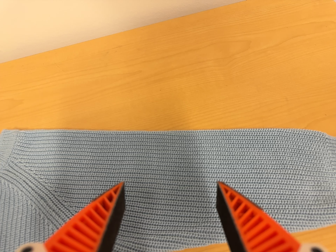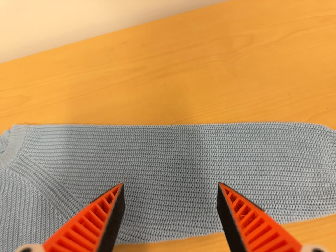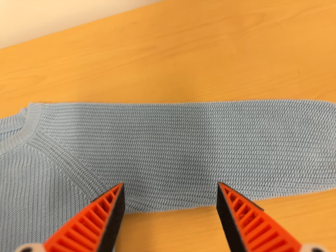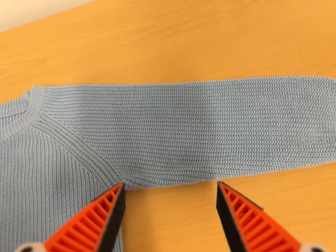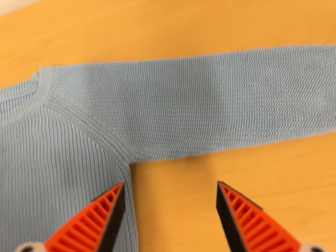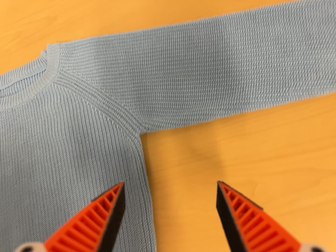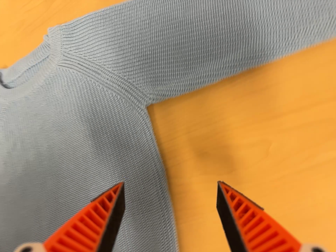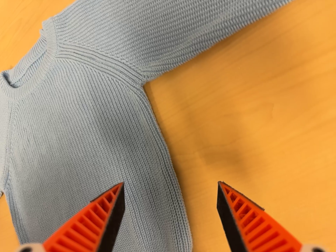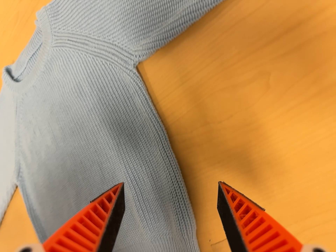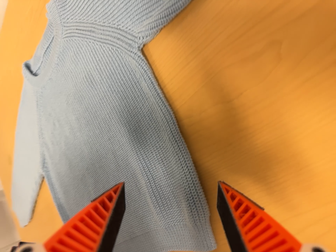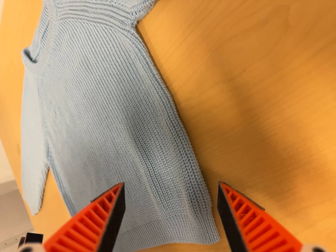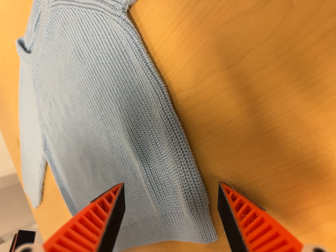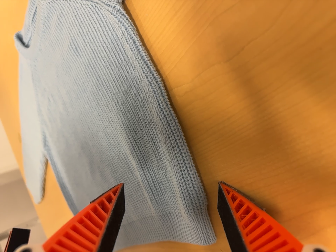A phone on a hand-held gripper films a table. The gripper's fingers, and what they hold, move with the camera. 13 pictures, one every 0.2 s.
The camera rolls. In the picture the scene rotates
counterclockwise.
The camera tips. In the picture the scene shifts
upward.
0.0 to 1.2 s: The scene slides to the right, as the camera pans about 15 degrees to its left. It travels toward the bottom of its view, about 6 cm, so close, fixed things drift upward. Its aim tips toward the bottom of its view by about 25 degrees, and the scene shifts upward. It rolls about its line of sight by about 15 degrees, and the scene rotates counterclockwise.
1.2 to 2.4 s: The camera pans to its left by about 20 degrees. It travels to its right and forward, about 14 cm. Its aim tips toward the bottom of its view by about 15 degrees, and the scene shifts upward. It rolls about its line of sight by about 15 degrees, and the scene rotates counterclockwise.
The film runs forward here.
